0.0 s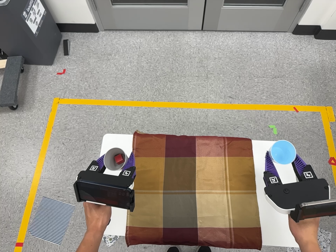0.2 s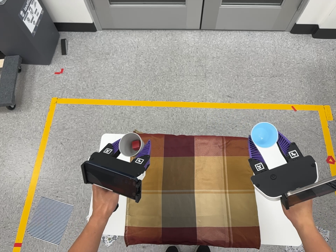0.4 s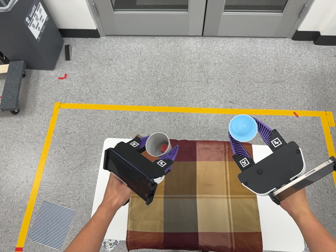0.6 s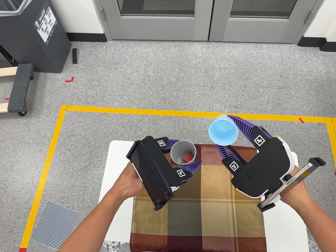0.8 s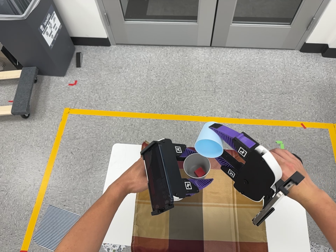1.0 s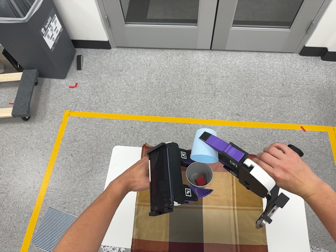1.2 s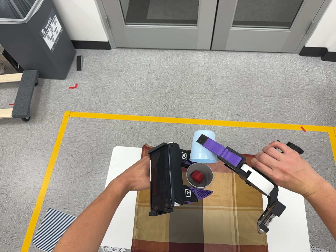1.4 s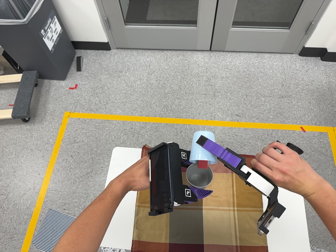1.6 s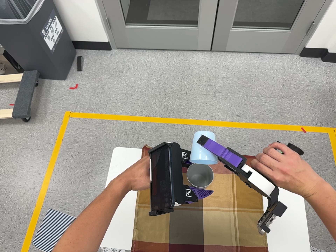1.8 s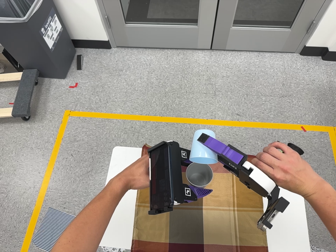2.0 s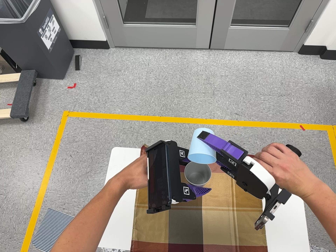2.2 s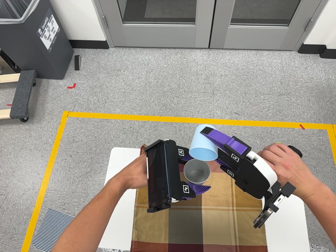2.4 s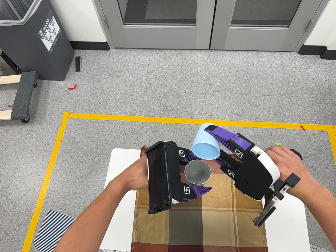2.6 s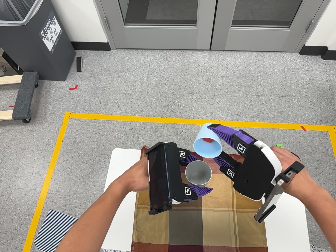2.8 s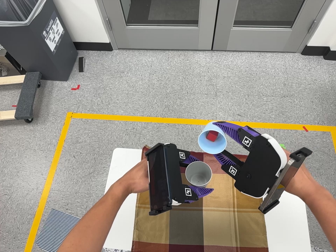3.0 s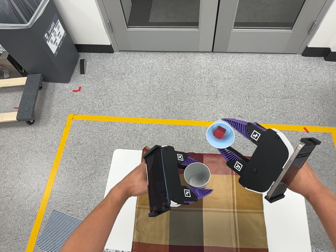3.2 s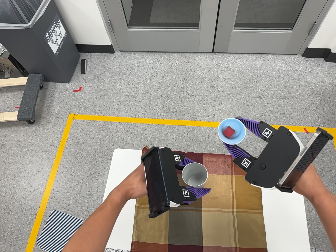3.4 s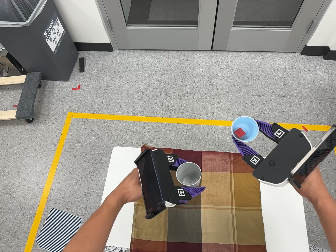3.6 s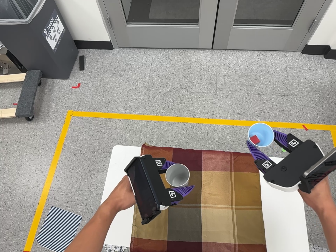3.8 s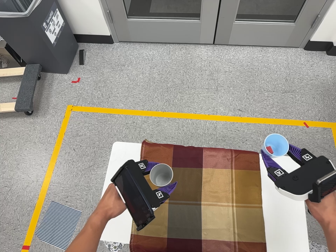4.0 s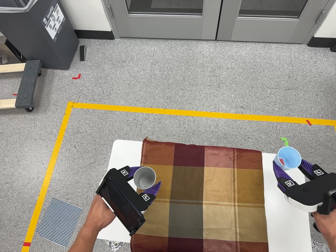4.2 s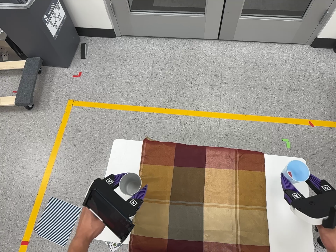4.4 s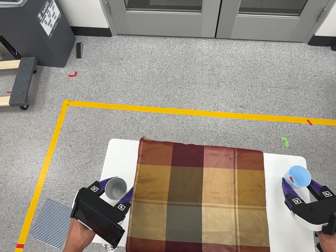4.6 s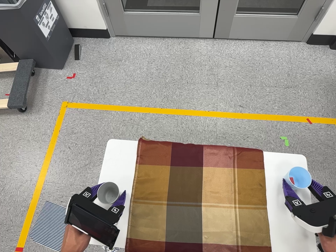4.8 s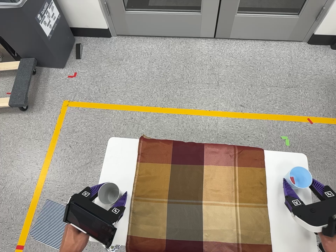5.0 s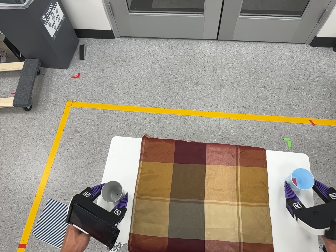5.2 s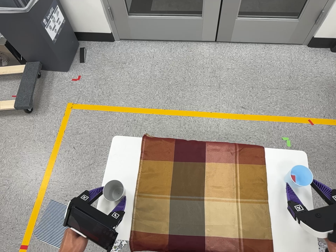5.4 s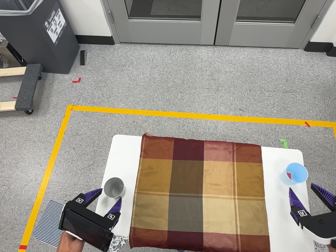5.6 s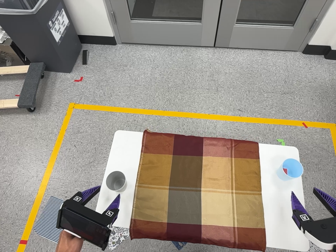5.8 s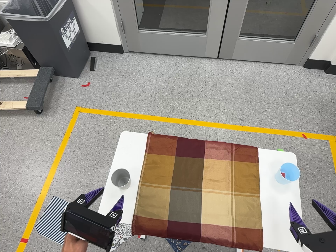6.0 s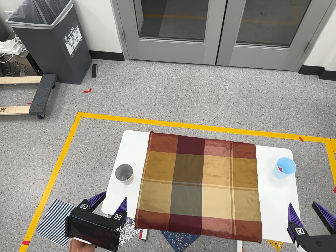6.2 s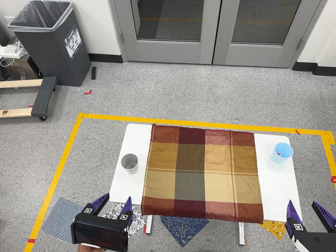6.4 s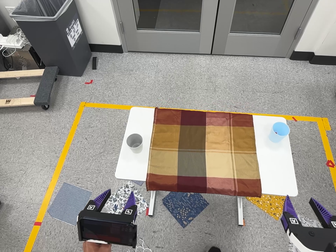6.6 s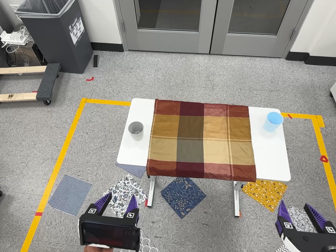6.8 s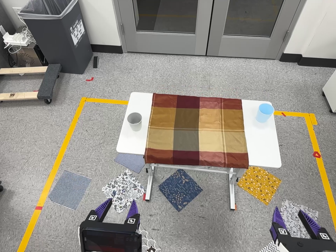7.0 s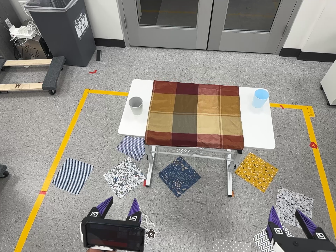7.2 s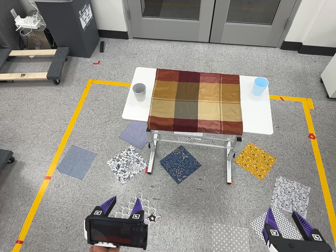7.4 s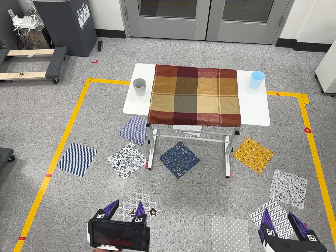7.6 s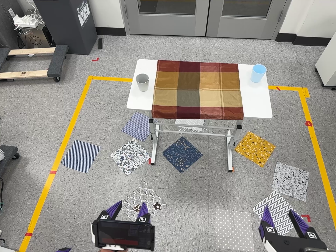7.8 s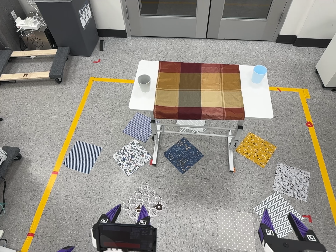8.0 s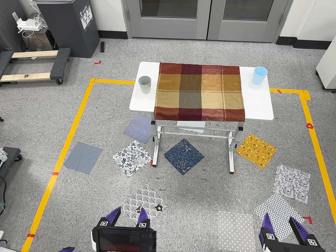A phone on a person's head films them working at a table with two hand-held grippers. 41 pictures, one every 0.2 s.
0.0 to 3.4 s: The camera shifts only a little, or ends up much as it began.
3.4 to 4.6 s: The camera travels forward, about 8 cm, so what stands in front looms larger.
4.6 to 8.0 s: The camera travels toward the bottom of its view and backward, about 90 cm, so close, fixed things drift upward. Its aim tips toward the top of its view by about 10 degrees.
The film runs backward here.
